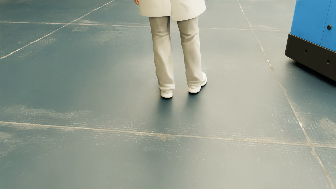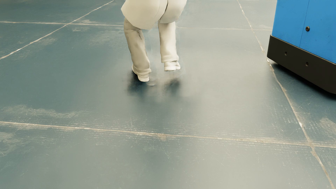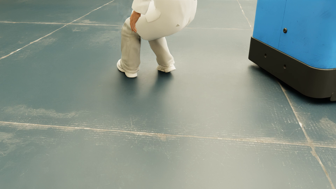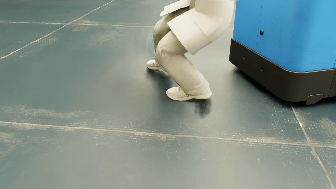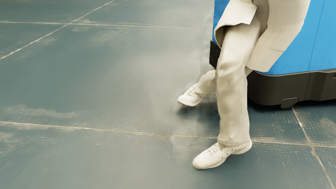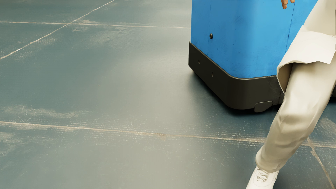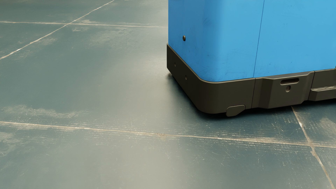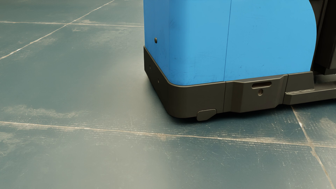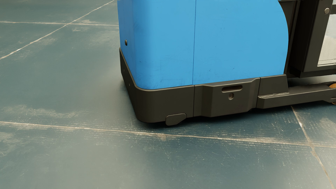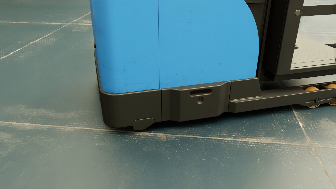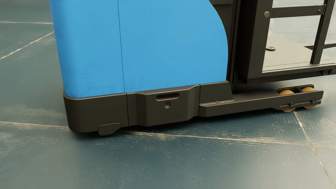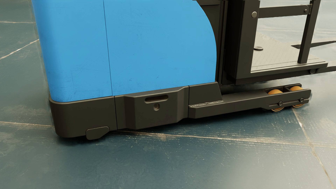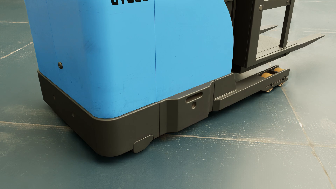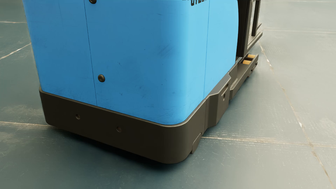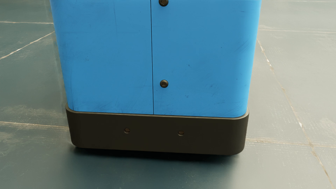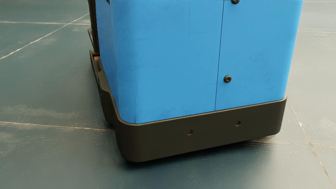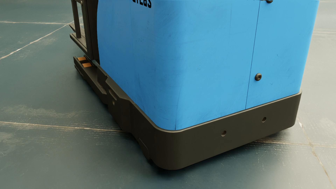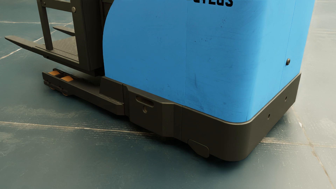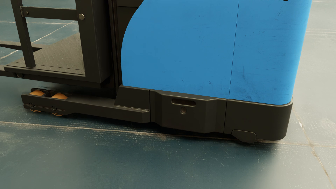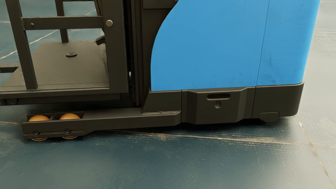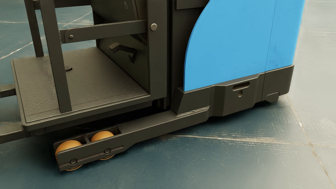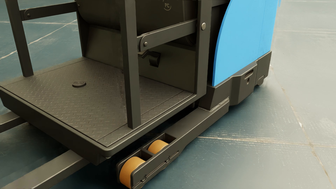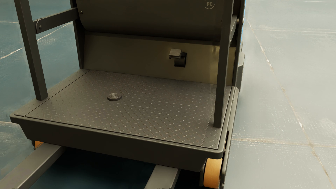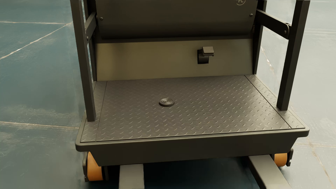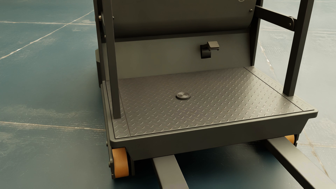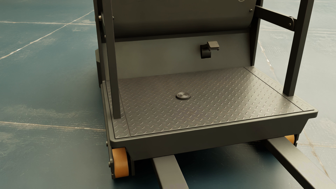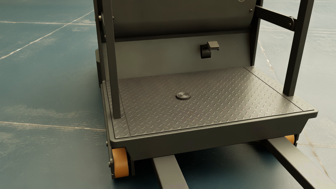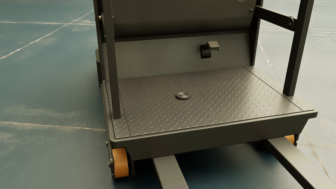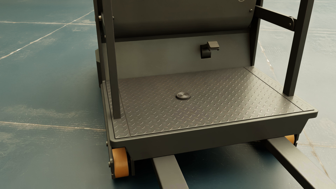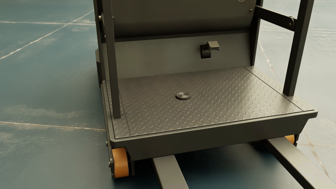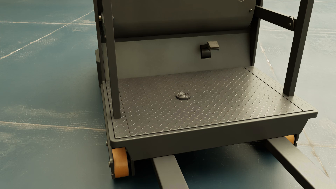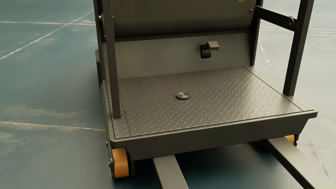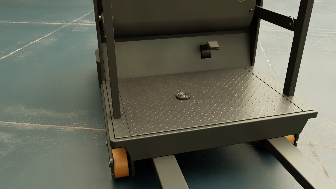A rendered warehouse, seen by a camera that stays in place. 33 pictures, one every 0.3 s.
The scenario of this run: Near miss between a forklift and a person.
